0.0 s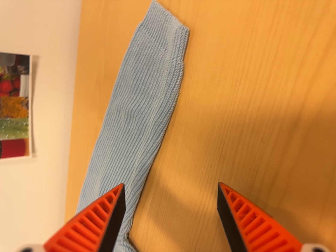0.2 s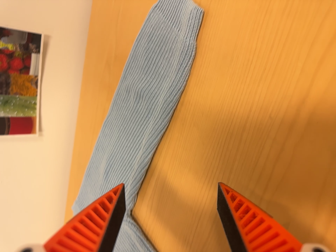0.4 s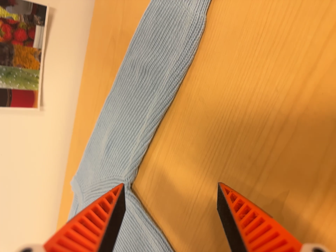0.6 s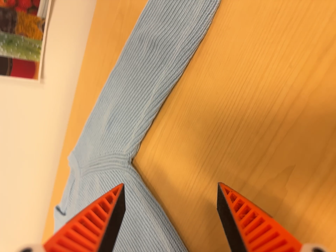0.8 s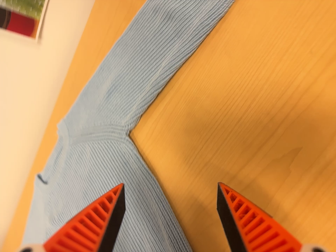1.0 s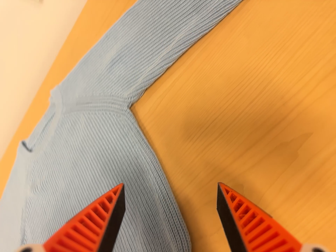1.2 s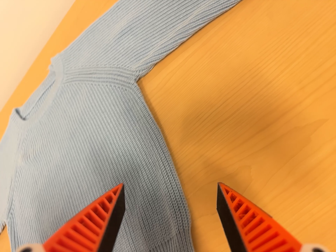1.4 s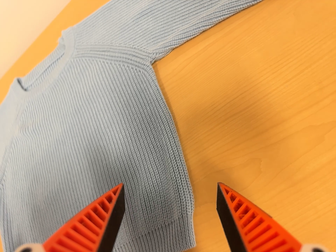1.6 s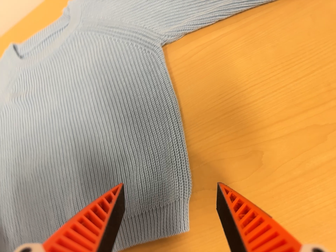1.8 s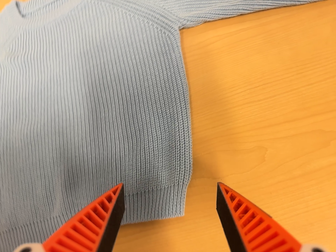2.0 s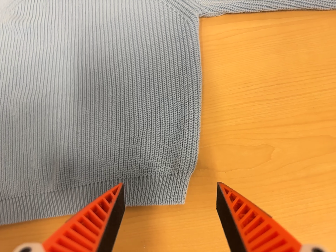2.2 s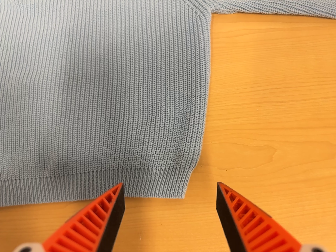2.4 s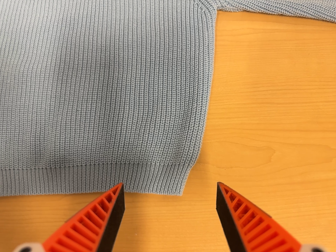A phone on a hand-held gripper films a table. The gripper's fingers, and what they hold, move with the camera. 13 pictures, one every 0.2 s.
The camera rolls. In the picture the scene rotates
clockwise.
The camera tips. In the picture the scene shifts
upward.
0.0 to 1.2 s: The camera pans to its right by about 15 degrees. It travels to its left and toward the bottom of its view, about 16 cm. Its aim tips toward the bottom of its view by about 15 degrees, and the scene shifts upward. It rolls about its line of sight by about 30 degrees, and the scene rotates clockwise.
1.2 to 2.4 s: The camera pans to its right by about 20 degrees. It travels to its left, about 16 cm. Its aim tips toward the bottom of its view by about 10 degrees, and the scene shifts upward. It rolls about its line of sight by about 35 degrees, and the scene rotates clockwise.
The film runs backward here.
